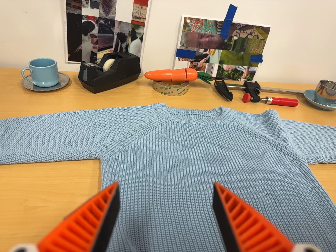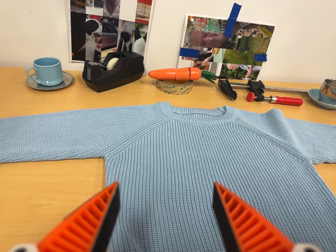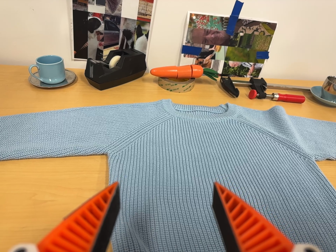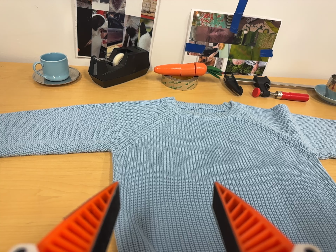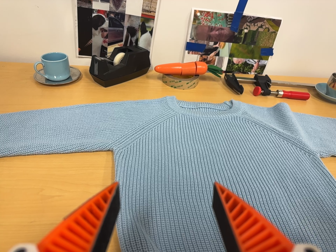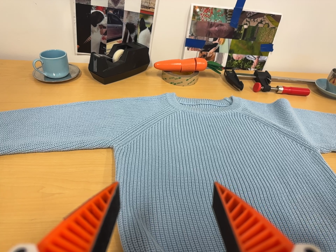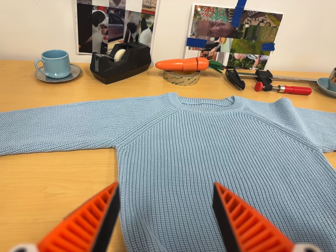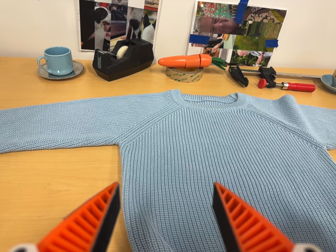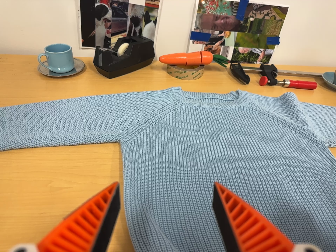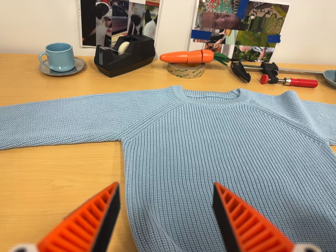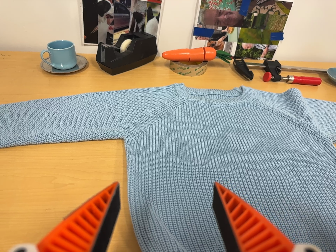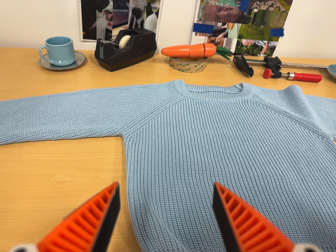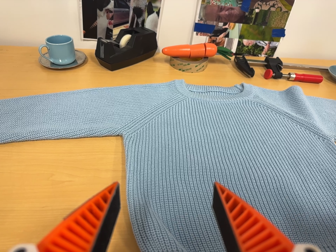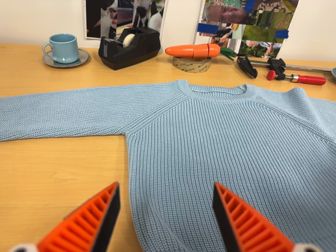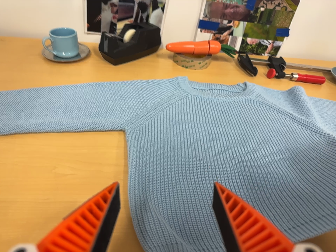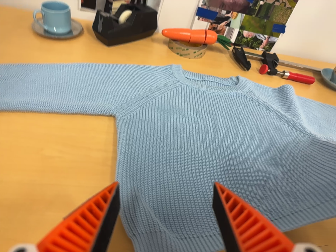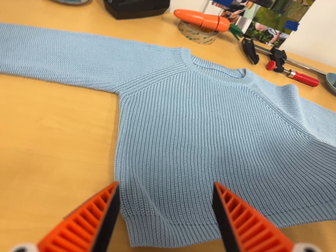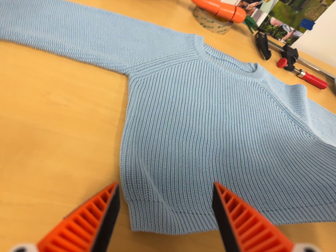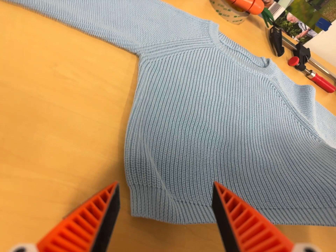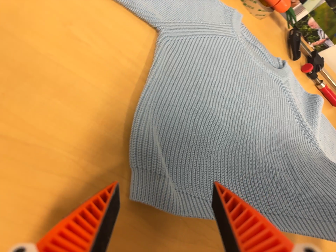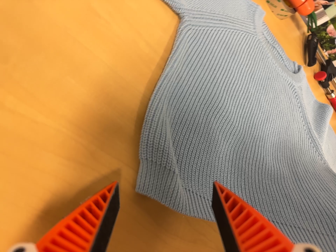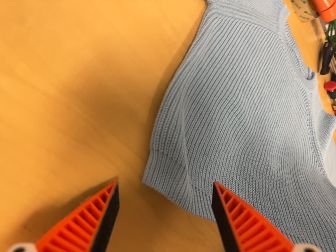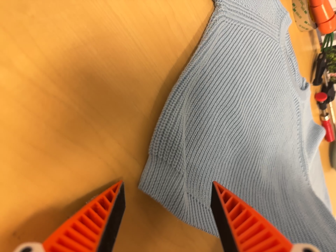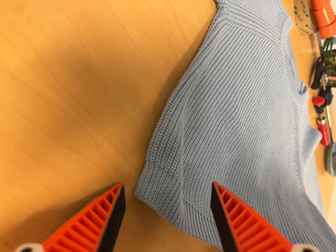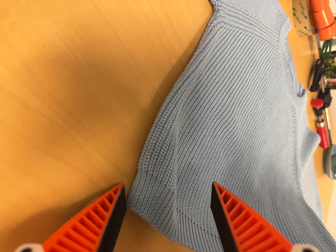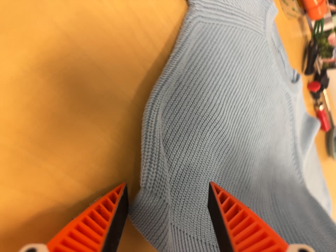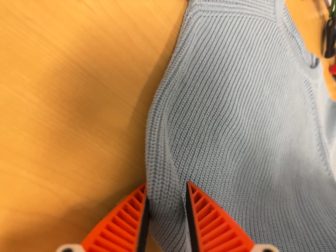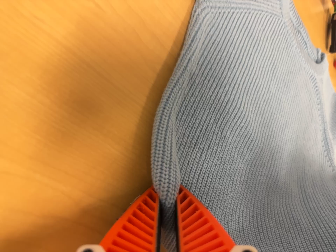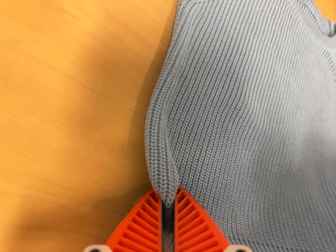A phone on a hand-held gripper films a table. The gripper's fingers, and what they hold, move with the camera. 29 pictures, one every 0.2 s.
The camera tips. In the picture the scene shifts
upward.
0.0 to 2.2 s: The camera shifts only a little, or ends up much as it began.
2.2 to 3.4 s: The camera travels to its left, about 5 cm. Its aim tips toward the bottom of its view by about 10 degrees, and the scene shifts upward. It rolls about its line of sight by about 20 degrees, and the scene rotates clockwise.
3.4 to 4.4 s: The camera pans to its right by about 10 degrees. It travels to its left and forward, about 12 cm. Its aim tips toward the bottom of its view by about 15 degrees, and the scene shifts upward. It rolls about its line of sight by about 35 degrees, and the scene rotates clockwise.
4.4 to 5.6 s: The camera pans to its left by about 10 degrees. It travels to its right, toward the top of its view and forward, about 9 cm. It rolls about its line of sight by about 15 degrees, and the scene rotates counterclockwise.
The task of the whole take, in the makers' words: fold up.
The film runs forward here.
